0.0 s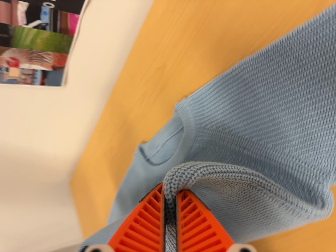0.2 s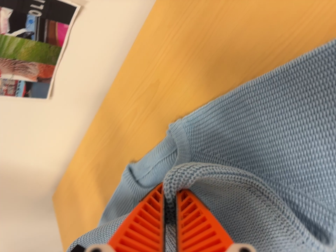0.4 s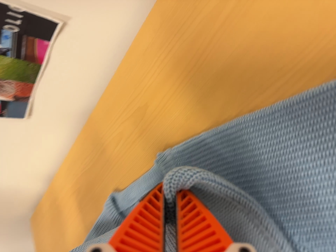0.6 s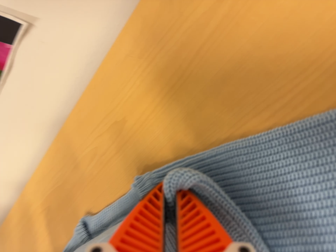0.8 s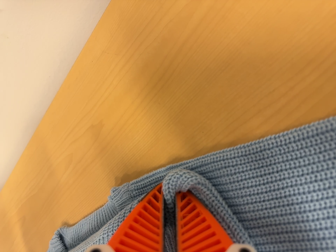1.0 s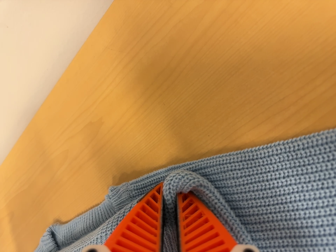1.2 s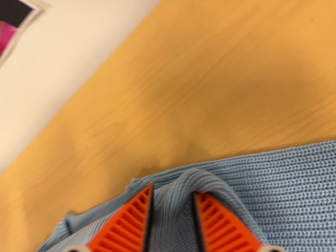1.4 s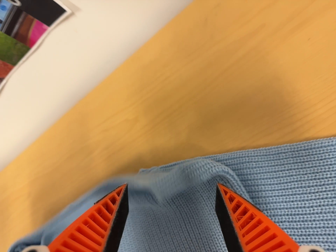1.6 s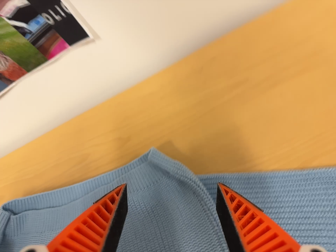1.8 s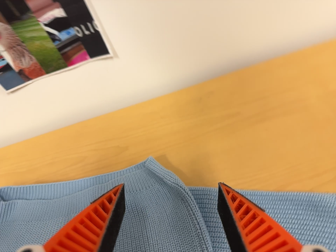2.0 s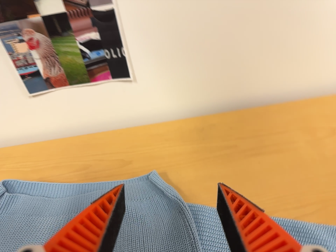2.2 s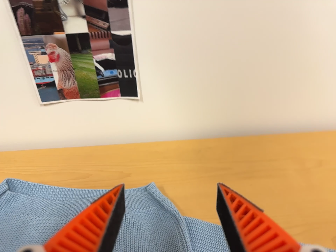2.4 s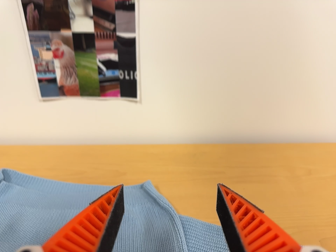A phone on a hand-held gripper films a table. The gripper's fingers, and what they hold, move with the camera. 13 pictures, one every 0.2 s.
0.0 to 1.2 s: The camera swings to its right by about 15 degrees, and the scene slides to the left. It travels forward and toward the top of its view, about 12 cm, so what stands in front looms larger. It rolls about its line of sight by about 10 degrees, and the scene rotates clockwise.
1.2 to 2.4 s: The camera pans to its right by about 15 degrees. It travels backward, toward the bottom of its view and to its left, about 28 cm. Its aim tips toward the top of its view by about 40 degrees. It rolls about its line of sight by about 40 degrees, and the scene rotates clockwise.
The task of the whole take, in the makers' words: fold up.
The film runs forward here.
